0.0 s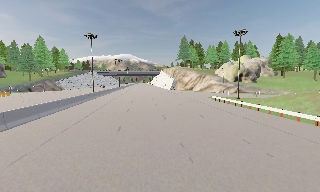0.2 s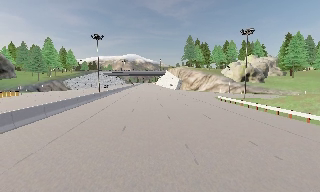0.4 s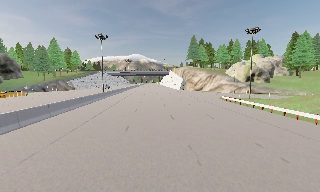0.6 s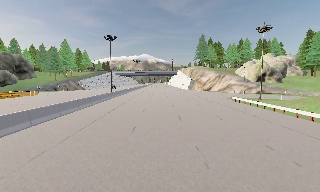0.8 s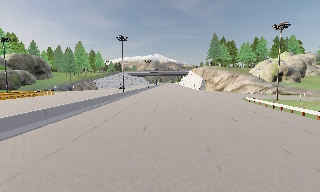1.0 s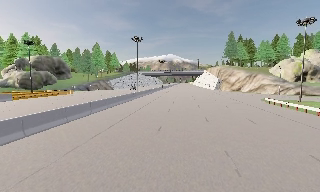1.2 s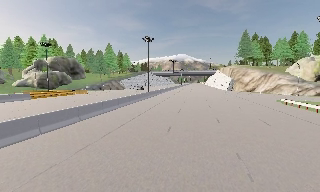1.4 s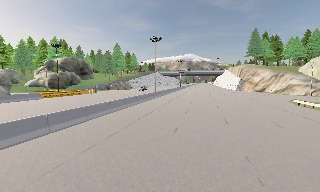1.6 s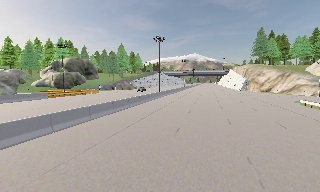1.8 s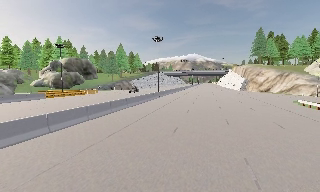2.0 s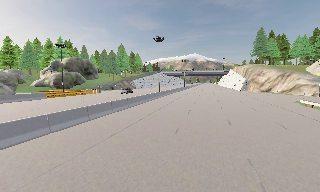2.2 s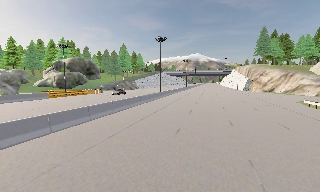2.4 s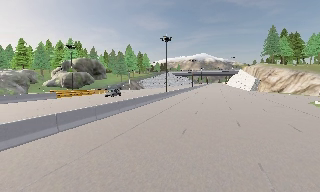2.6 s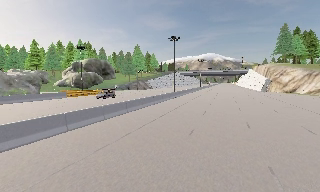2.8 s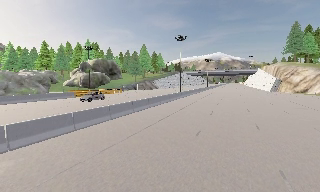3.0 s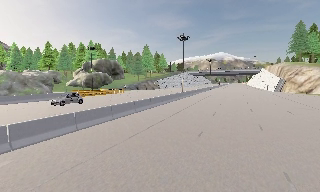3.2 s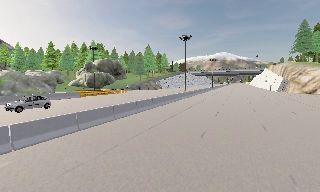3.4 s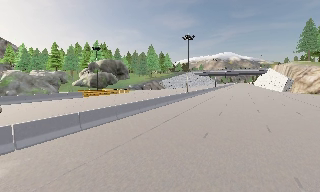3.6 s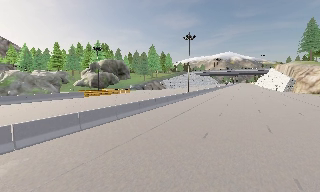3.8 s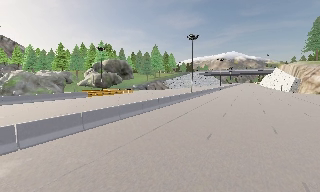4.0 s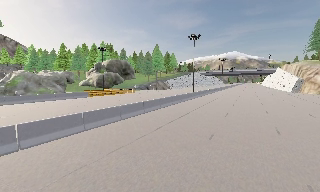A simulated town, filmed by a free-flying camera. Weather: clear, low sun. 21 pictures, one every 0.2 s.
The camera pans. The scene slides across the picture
to the right.
The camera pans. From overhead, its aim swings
counterclockwise.
0.0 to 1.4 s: The scene slides to the right, as the camera pans about 20 degrees to its left. It travels forward, about 0.5 m, so what stands in front looms larger.
1.4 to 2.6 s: The camera shifts only a little, or ends up much as it began.
2.6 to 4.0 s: The camera travels forward, about 0.5 m, so what stands in front looms larger.
The film runs forward here.
